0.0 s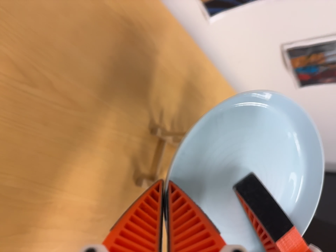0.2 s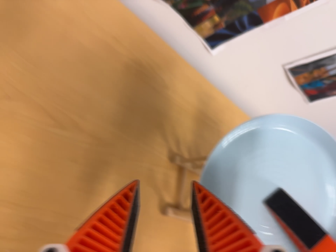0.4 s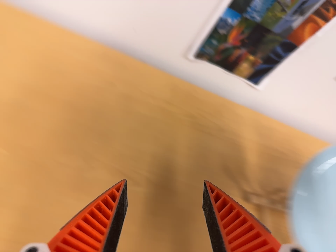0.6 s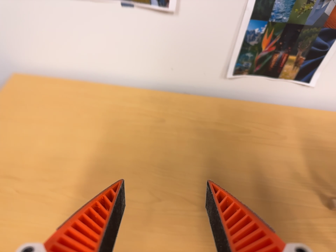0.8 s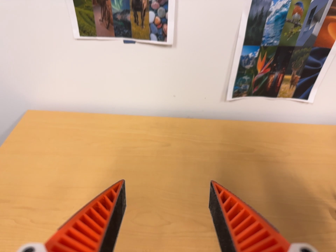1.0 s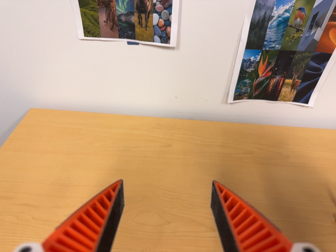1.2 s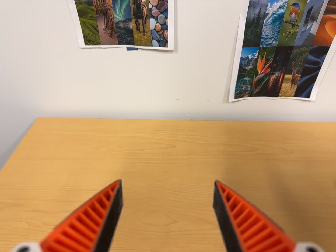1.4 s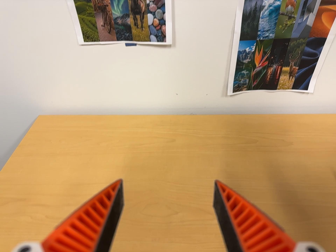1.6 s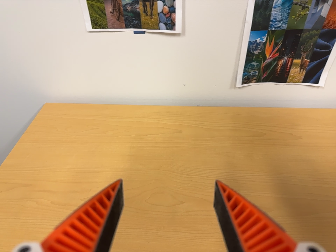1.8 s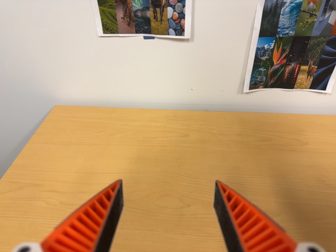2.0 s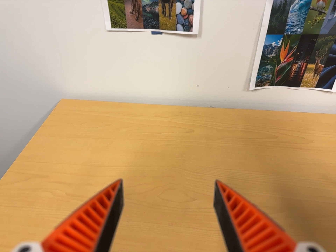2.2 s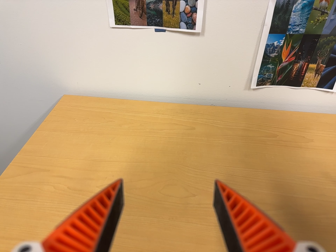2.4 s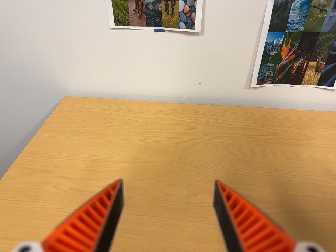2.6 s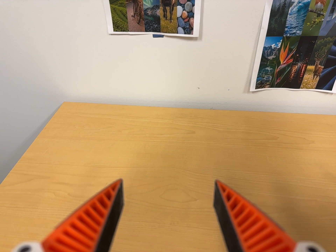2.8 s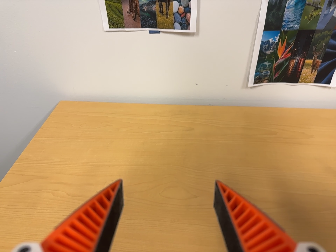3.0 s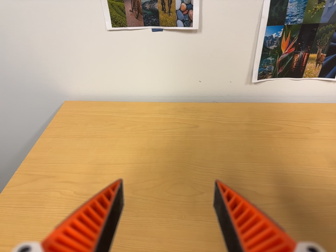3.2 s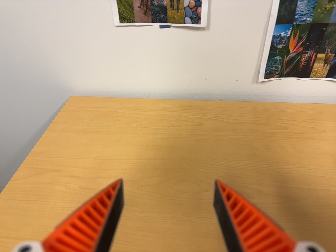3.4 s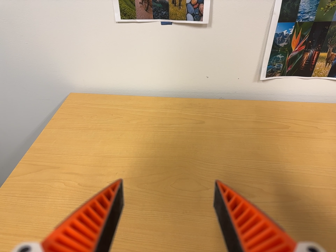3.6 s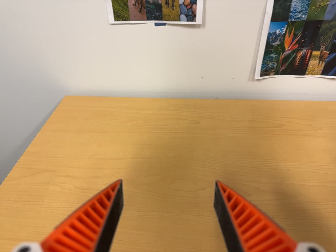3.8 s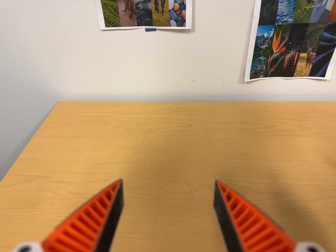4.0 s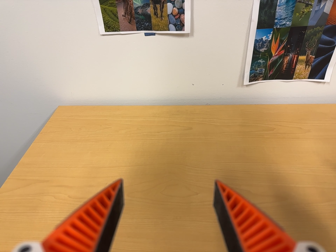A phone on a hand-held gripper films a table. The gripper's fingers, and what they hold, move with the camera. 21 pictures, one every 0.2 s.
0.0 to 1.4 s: The camera swings to its left by about 40 degrees, and the scene slides to the right. It travels backward, to its right and toward the bottom of its view, about 14 cm. Its aim tips toward the top of its view by about 35 degrees, and the scene shifts downward. It rolls about its line of sight by about 40 degrees, and the scene rotates counterclockwise.
1.4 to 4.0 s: The camera travels toward the bottom of its view, about 5 cm, so close, fixed things drift upward.
The film runs forward here.
